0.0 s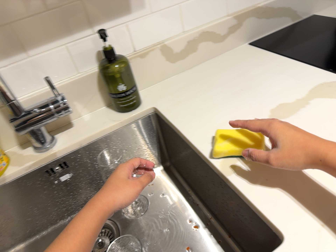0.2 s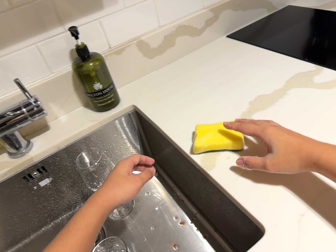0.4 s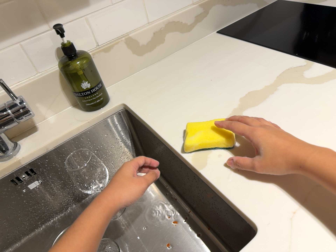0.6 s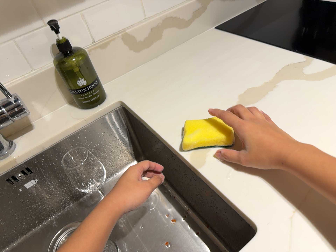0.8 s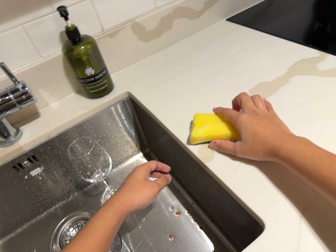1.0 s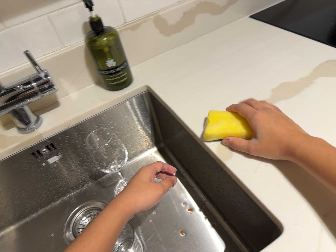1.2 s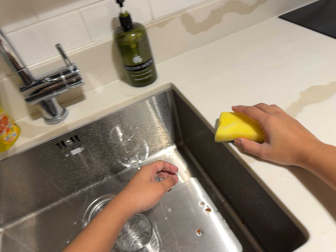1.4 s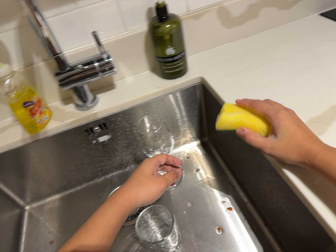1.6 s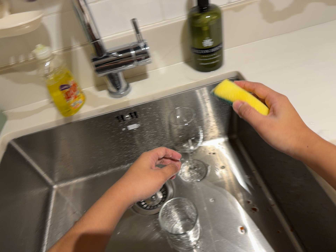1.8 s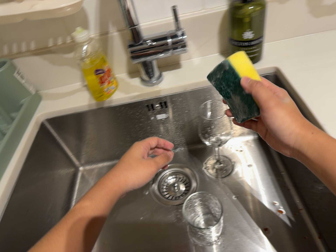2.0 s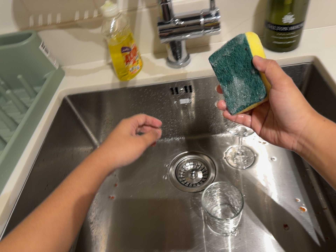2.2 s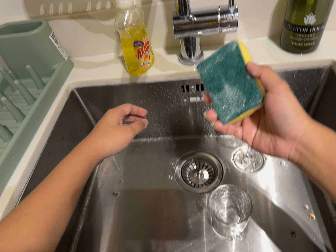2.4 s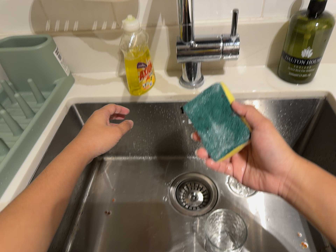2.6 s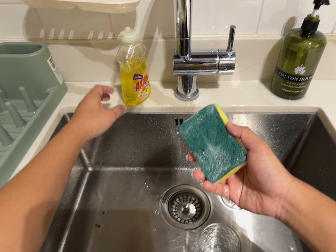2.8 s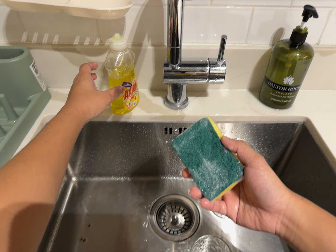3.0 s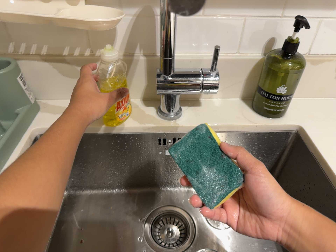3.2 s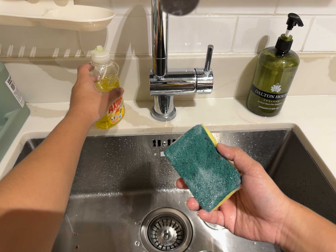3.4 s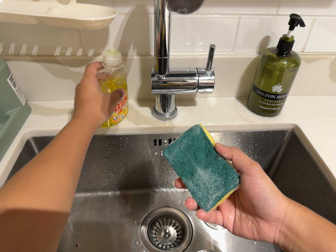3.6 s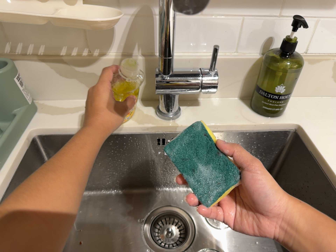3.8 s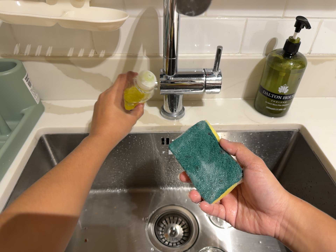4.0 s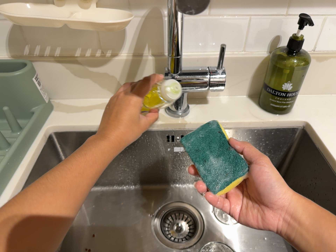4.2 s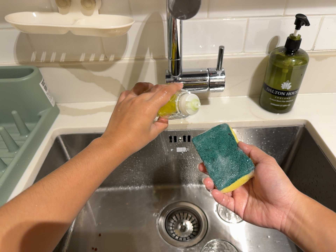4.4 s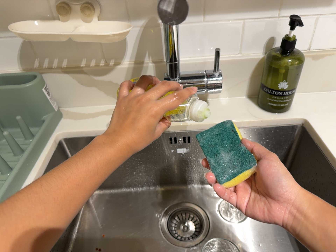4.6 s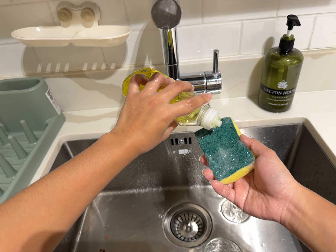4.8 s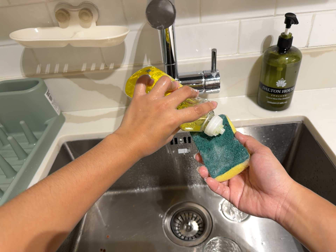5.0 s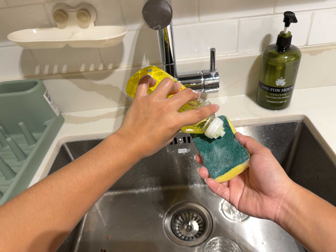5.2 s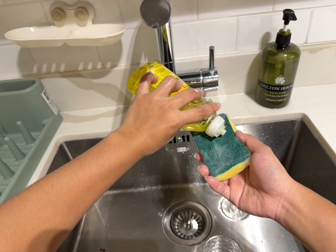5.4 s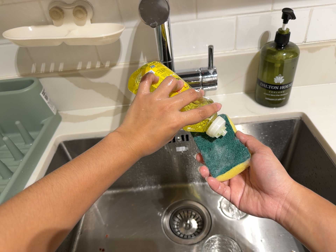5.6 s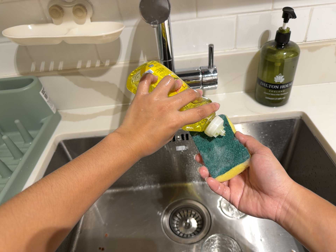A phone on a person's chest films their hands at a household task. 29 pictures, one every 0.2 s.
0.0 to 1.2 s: The camera shifts only a little, or ends up much as it began.
1.2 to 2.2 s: The scene slides to the right, as the camera pans about 15 degrees to its left. It travels to its left, about 10 cm, so close, fixed things drift to the right. Its aim tips toward the bottom of its view by about 10 degrees, and the scene shifts upward. It rolls about its line of sight by about 20 degrees, and the scene rotates clockwise.
2.2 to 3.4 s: The scene slides to the left, as the camera pans about 15 degrees to its right. It travels to its left, about 7 cm.
3.4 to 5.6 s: The camera travels backward, about 7 cm, so what stands in front gets smaller.
The film runs forward here.
